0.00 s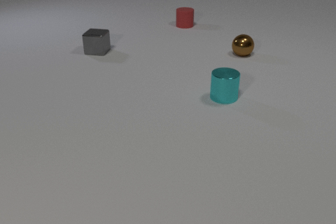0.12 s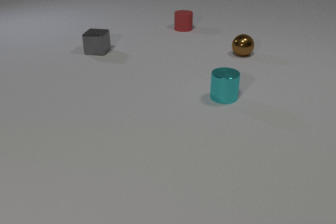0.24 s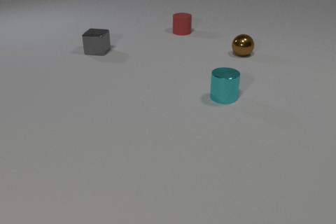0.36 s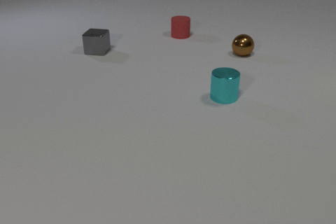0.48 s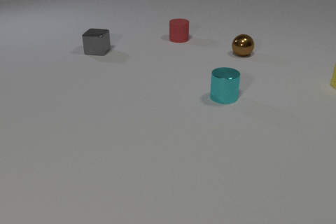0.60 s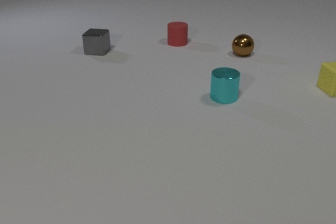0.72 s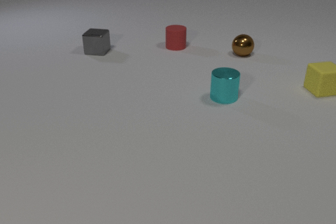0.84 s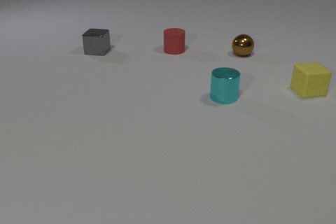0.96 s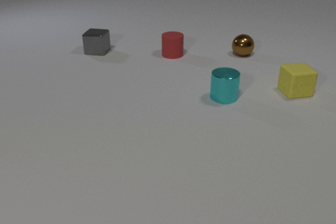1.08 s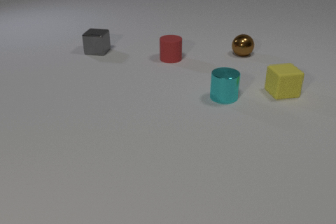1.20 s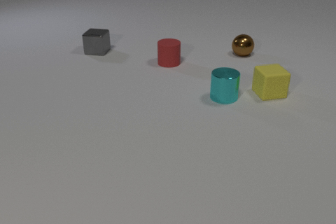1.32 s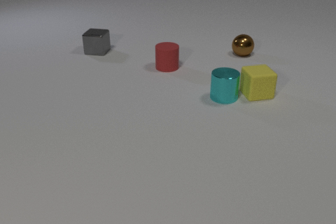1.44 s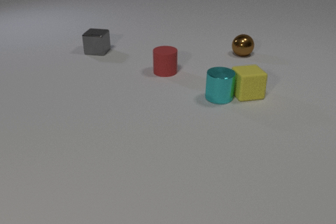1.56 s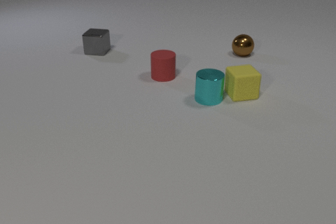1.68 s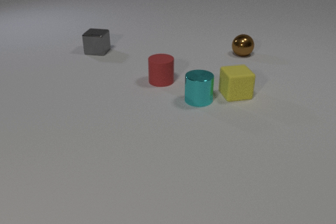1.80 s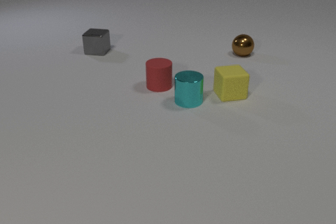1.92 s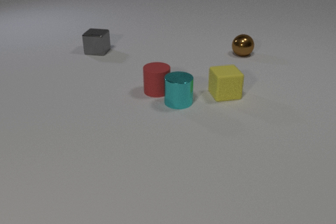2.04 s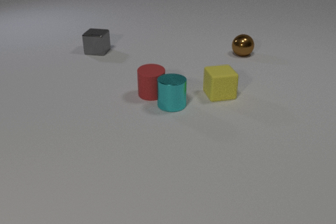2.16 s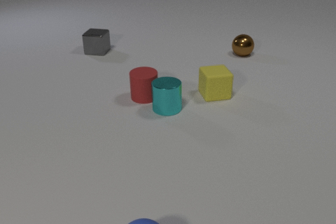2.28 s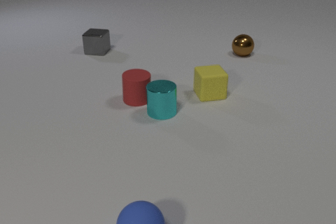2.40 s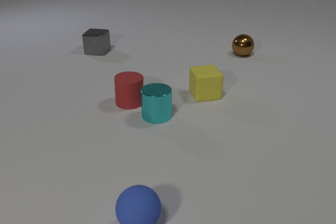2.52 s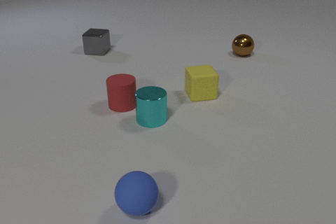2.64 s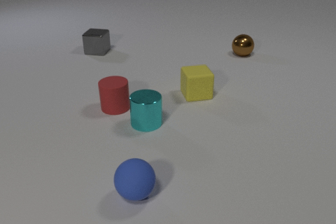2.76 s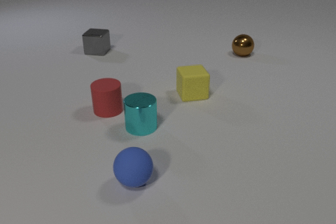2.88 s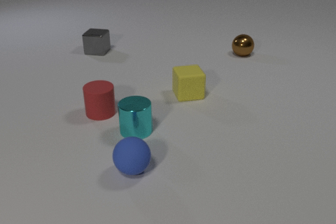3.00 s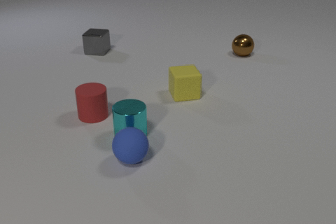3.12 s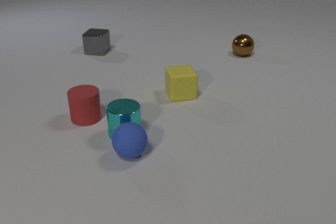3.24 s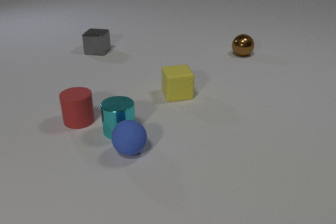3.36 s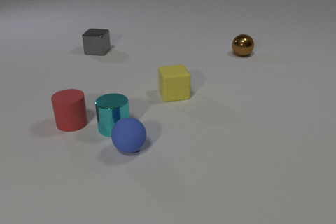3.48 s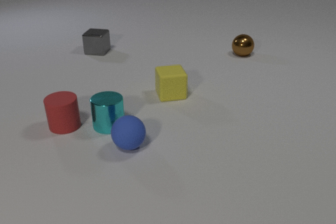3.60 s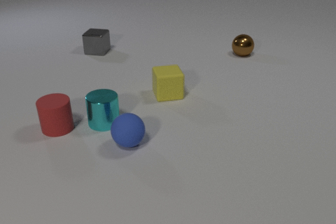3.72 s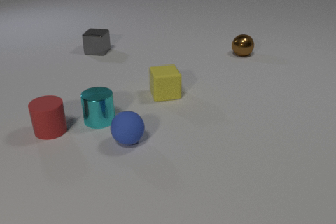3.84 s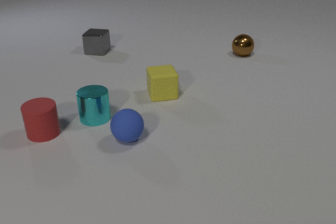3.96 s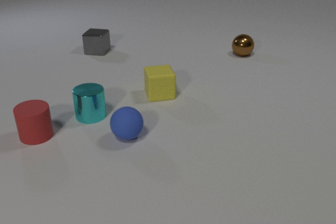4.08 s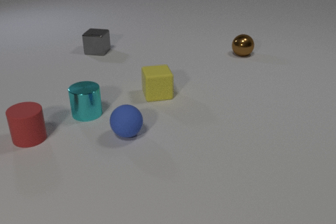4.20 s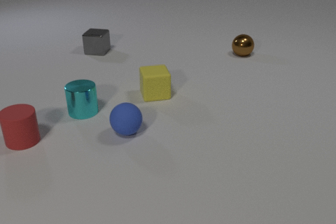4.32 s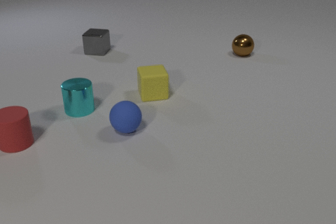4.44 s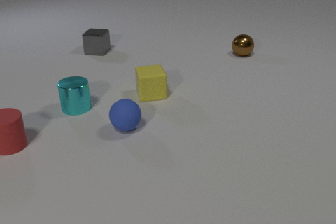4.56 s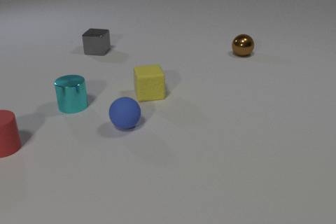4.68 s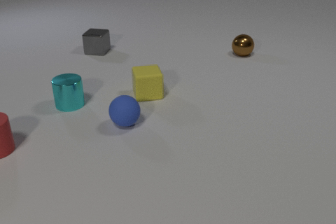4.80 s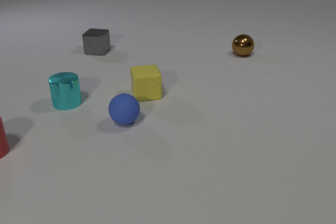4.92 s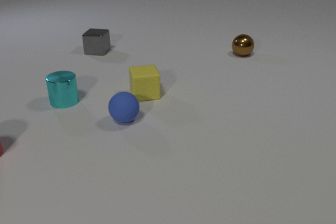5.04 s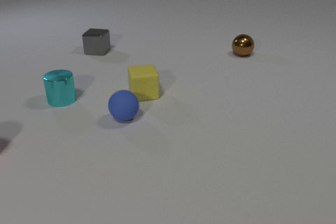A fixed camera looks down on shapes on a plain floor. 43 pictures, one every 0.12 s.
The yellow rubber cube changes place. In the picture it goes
to the left.
The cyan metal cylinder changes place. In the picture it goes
to the left.
0.00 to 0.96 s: The yellow rubber cube comes in at the right edge, slides to the left and toward the camera. The red rubber cylinder slides toward the camera.
0.96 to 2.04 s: The yellow rubber cube slides to the left. The cyan metal cylinder slides to the left. The red rubber cylinder slides toward the camera. The yellow rubber cube and the cyan metal cylinder collide. The cyan metal cylinder and the red rubber cylinder collide.
2.04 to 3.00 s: The yellow rubber cube slides to the left. The cyan metal cylinder slides toward the camera and to the left. The red rubber cylinder slides to the left and toward the camera. The blue rubber sphere comes in at the bottom edge, rolls away from the camera.
3.00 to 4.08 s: The yellow rubber cube slides to the left. The cyan metal cylinder slides away from the camera and to the left. The red rubber cylinder slides to the left and toward the camera. The blue rubber sphere rolls away from the camera. The cyan metal cylinder and the blue rubber sphere collide.
4.08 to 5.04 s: The yellow rubber cube slides to the left. The cyan metal cylinder slides away from the camera and to the left. The red rubber cylinder slides to the left, leaves at the left edge. The blue rubber sphere rolls away from the camera.
What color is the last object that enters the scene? blue.
How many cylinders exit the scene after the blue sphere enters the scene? 1.
What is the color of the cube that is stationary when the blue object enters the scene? gray.
